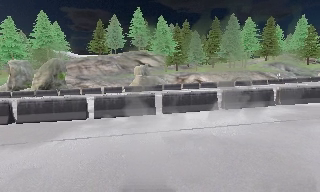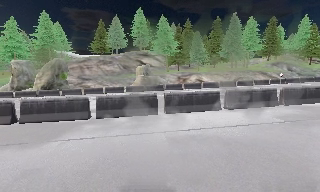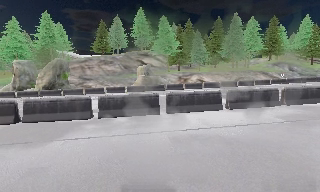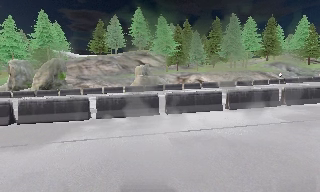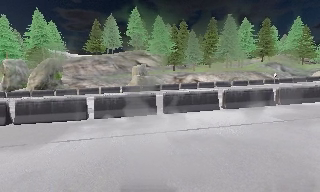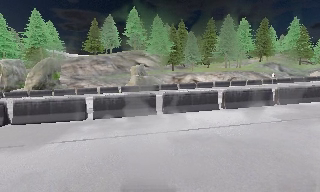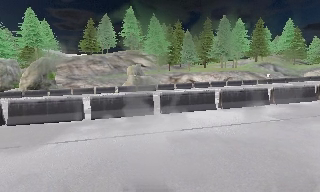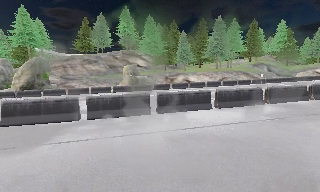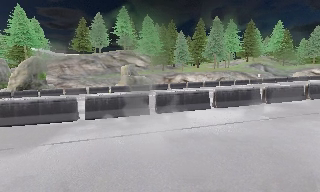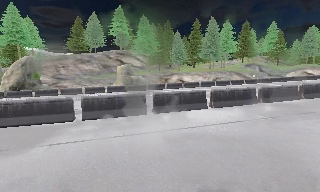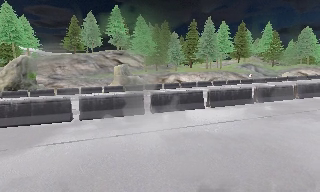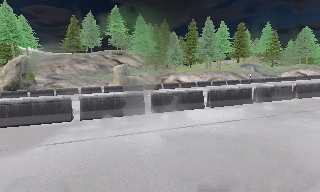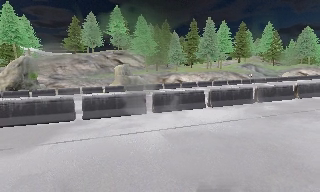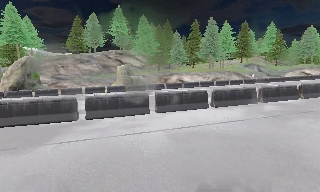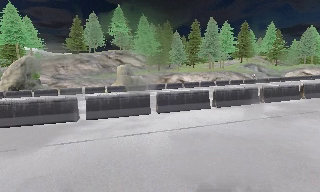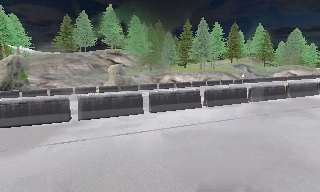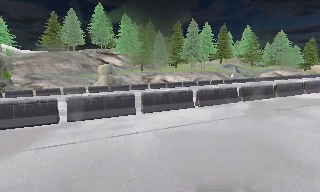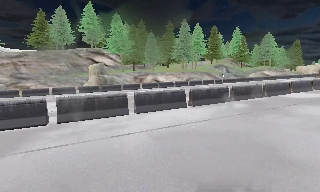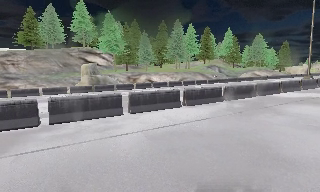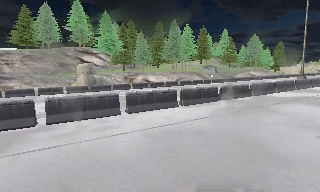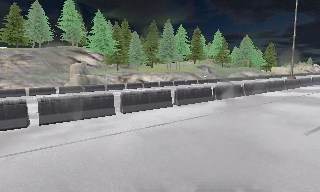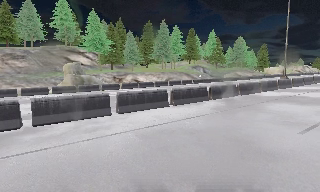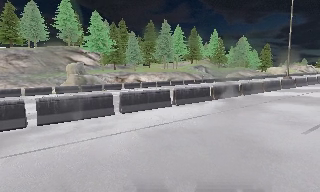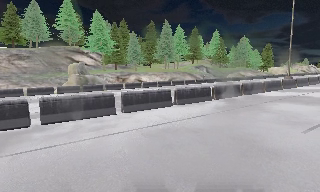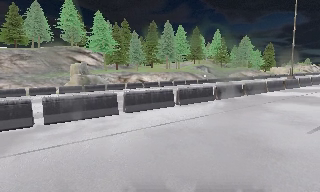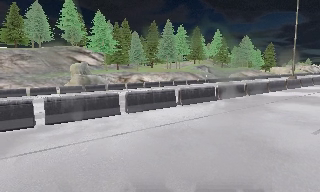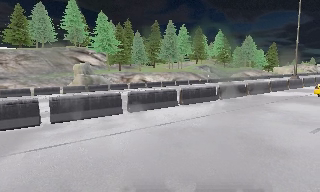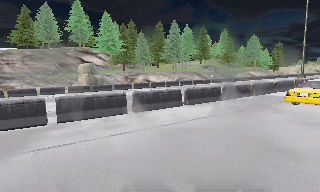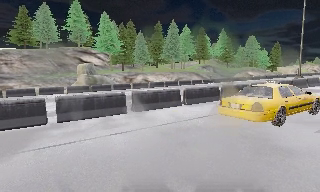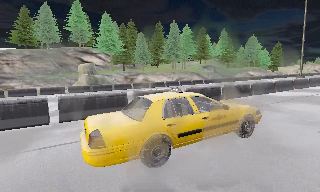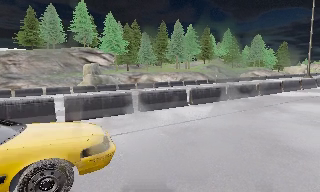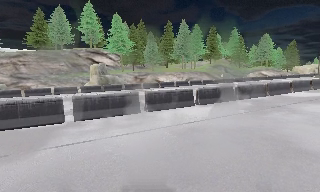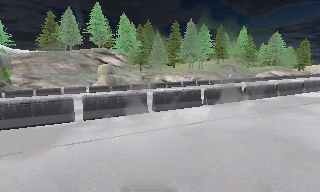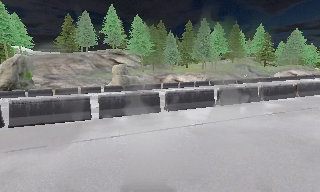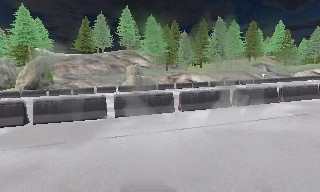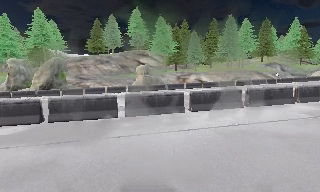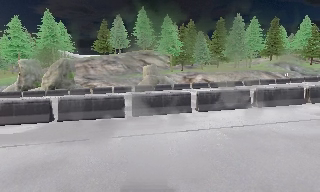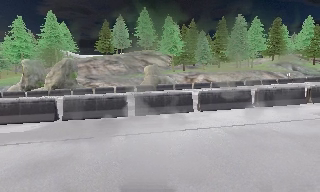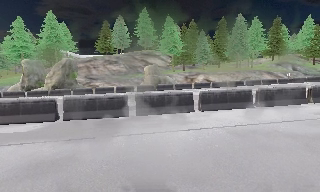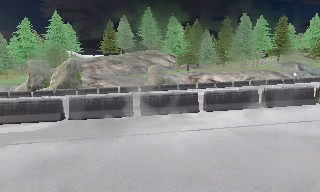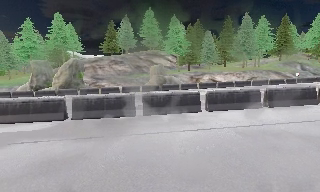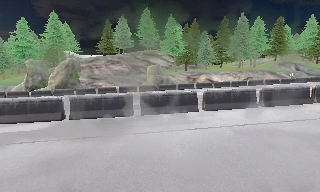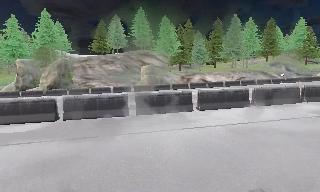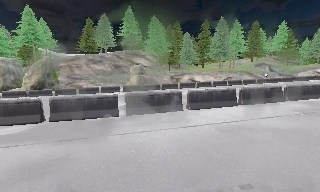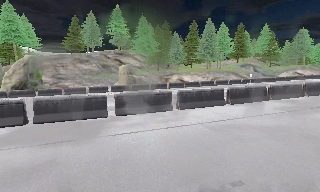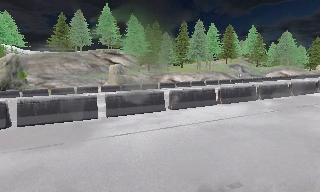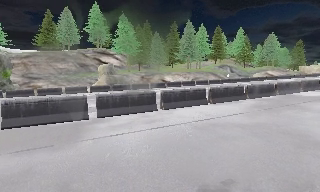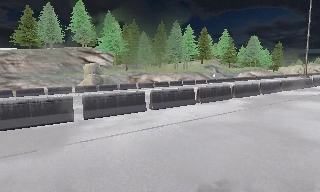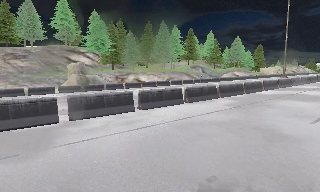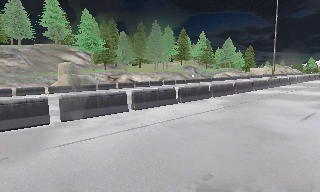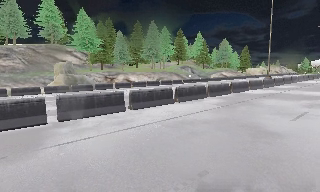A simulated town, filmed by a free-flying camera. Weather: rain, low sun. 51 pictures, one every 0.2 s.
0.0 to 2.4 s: The camera travels to its left, about 0.5 m.
2.4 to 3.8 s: The scene slides to the left, as the camera pans about 10 degrees to its right.
3.8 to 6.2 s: The camera travels to its left, about 0.5 m, so close, fixed things drift to the right.
6.2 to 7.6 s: The camera pans to its left, which is counterclockwise from overhead, by about 15 degrees.
7.6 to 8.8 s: The camera shifts only a little, or ends up much as it began.
8.8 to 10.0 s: The camera swings to its right by about 20 degrees, and the scene slides to the left.
The film runs backward here.
